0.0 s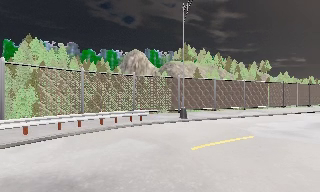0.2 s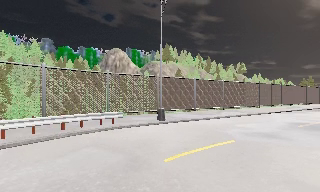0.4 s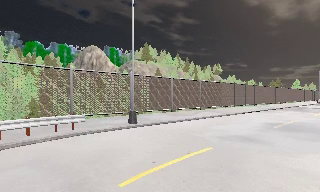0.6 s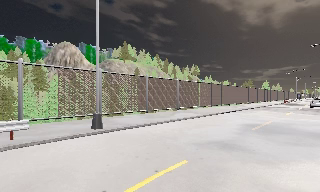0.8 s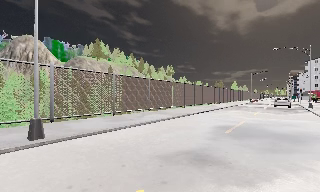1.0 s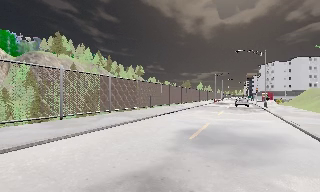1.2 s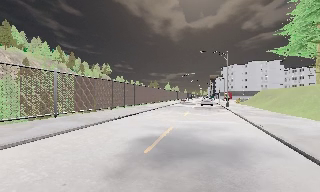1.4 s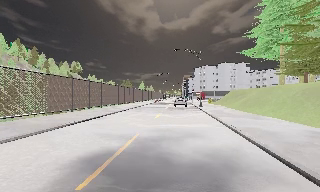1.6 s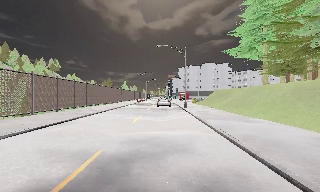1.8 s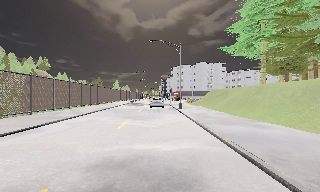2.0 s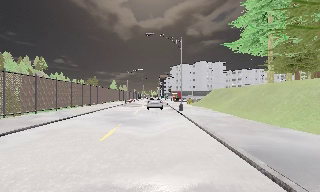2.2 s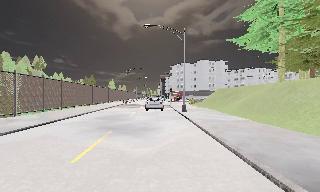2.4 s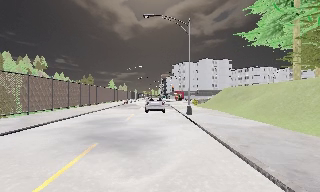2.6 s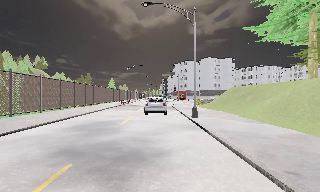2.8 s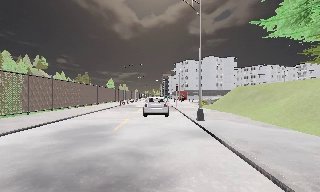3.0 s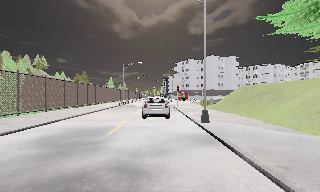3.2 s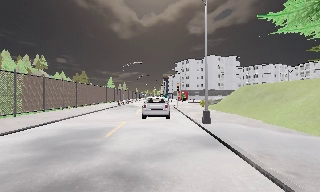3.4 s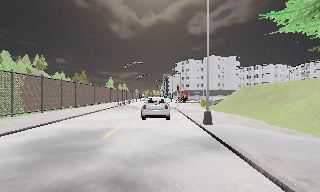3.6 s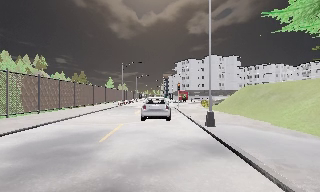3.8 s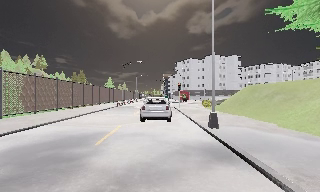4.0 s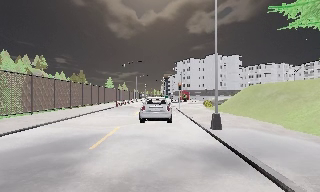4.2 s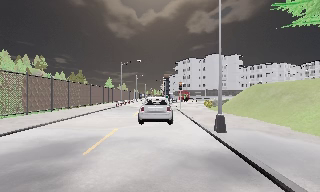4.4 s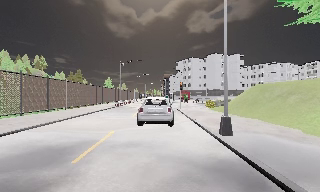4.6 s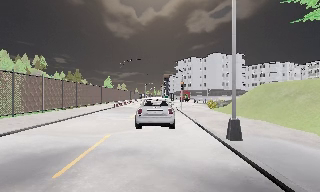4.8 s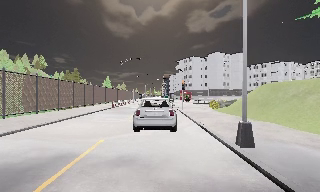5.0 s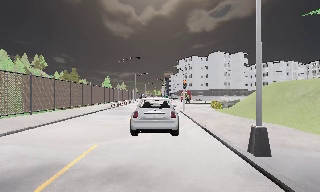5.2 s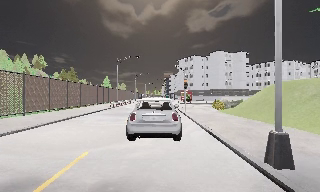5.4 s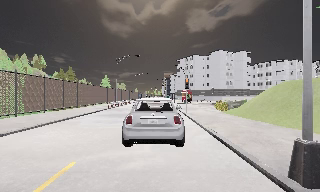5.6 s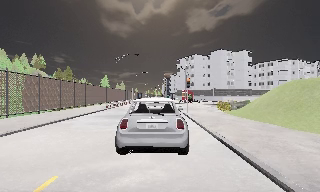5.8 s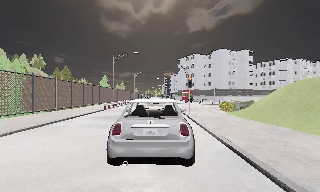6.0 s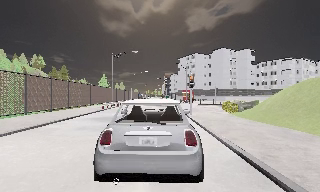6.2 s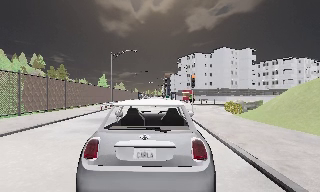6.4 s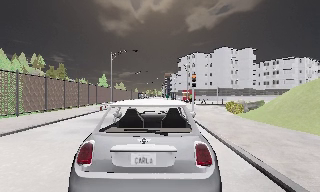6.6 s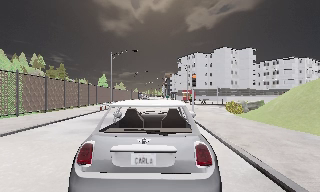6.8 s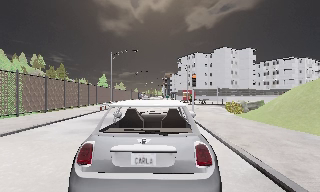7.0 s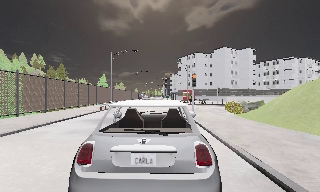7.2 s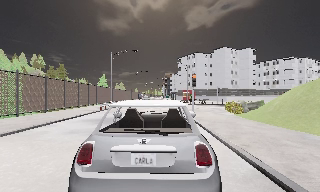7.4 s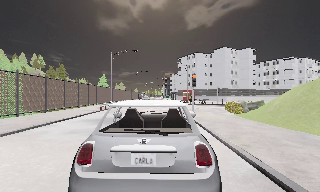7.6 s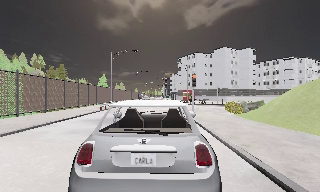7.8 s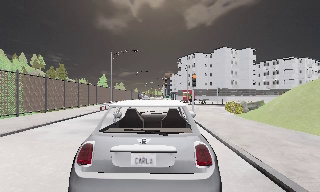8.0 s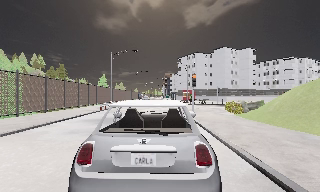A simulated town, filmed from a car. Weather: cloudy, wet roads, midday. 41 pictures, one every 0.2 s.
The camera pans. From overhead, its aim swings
clockwise.
The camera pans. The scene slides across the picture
to the left.
0.0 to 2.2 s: The camera pans to its right, which is clockwise from overhead, by about 70 degrees. It travels forward, about 16 m. It gains speed.
2.2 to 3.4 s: The camera travels forward, about 6 m, so what stands in front looms larger. It loses speed.
3.4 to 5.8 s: The camera travels forward, about 7 m, so what stands in front looms larger. It gains speed.
5.8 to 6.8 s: The camera travels forward, about 1.5 m, so what stands in front looms larger. It loses speed.
6.8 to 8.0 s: The camera keeps its place and its aim.
The film runs forward here.
